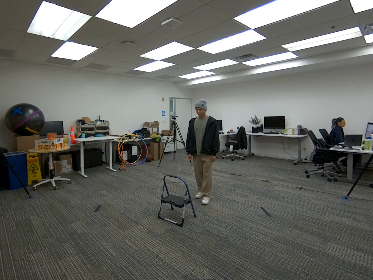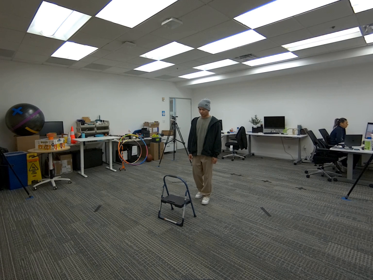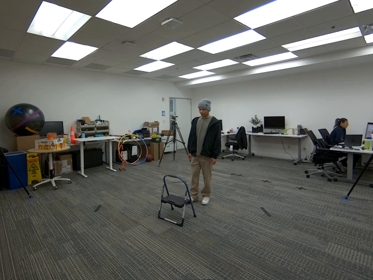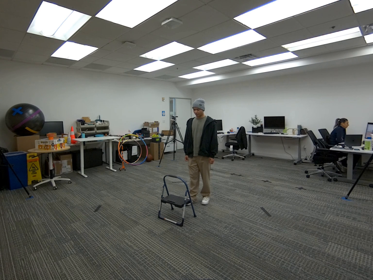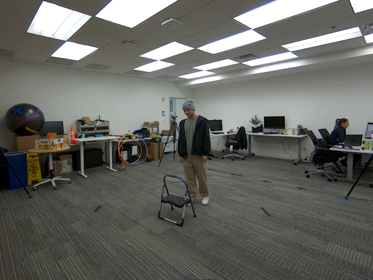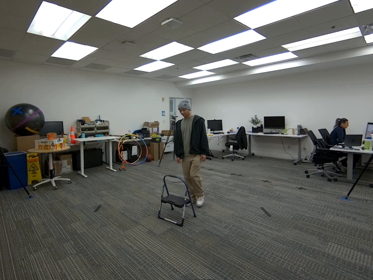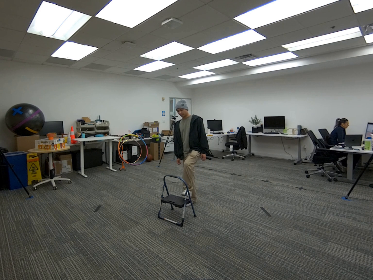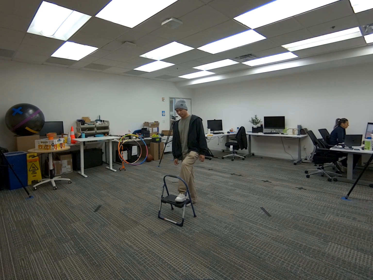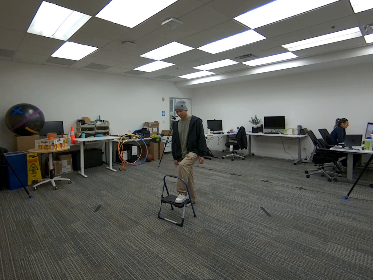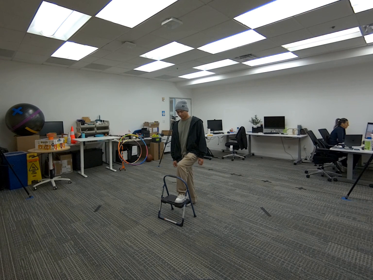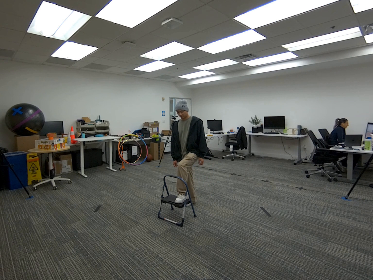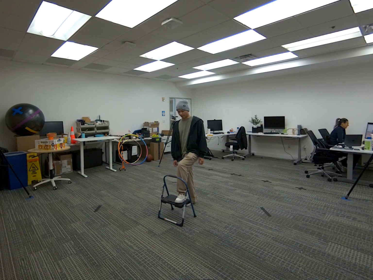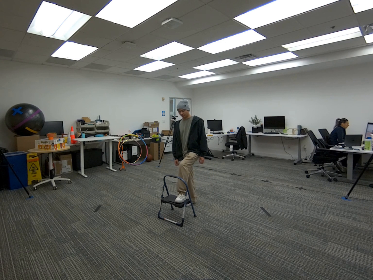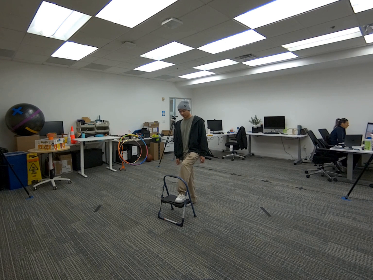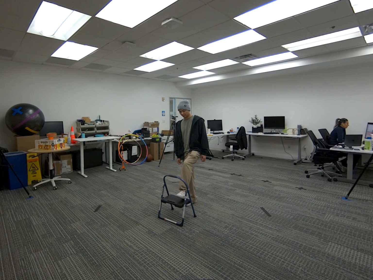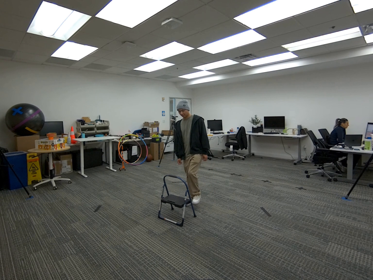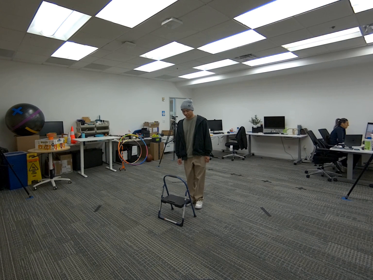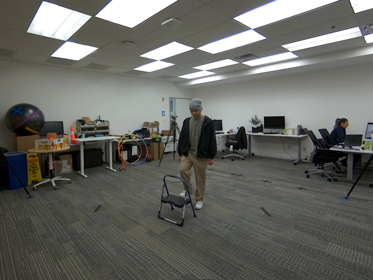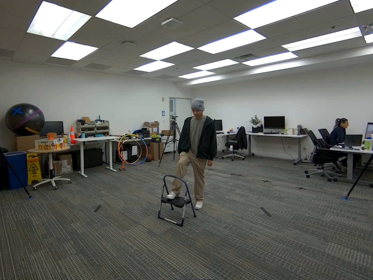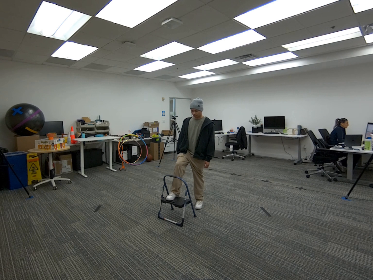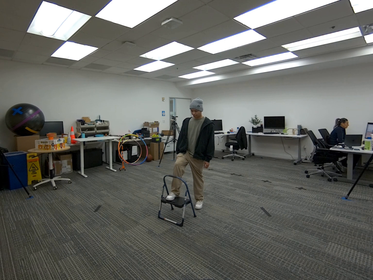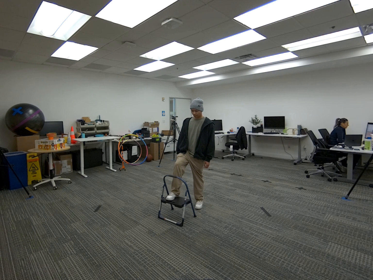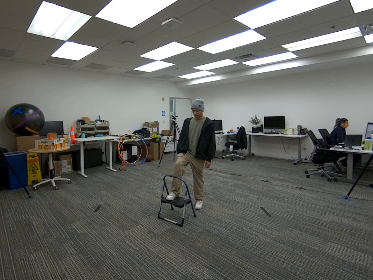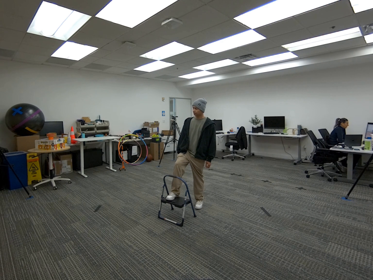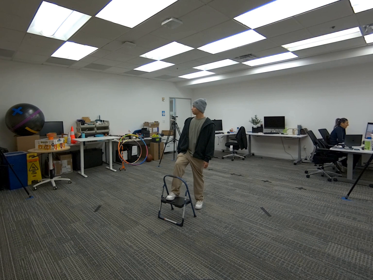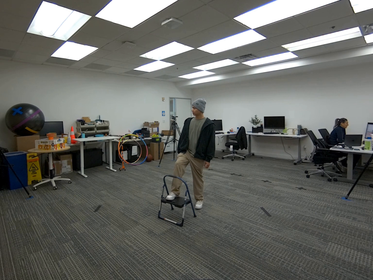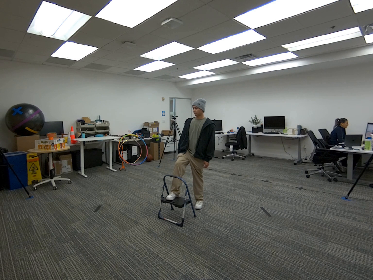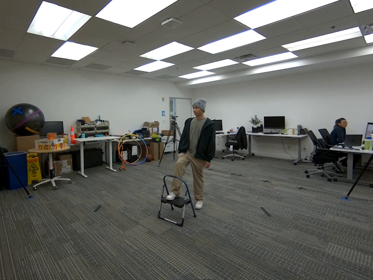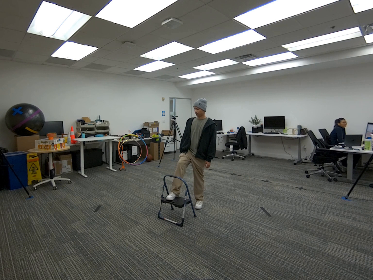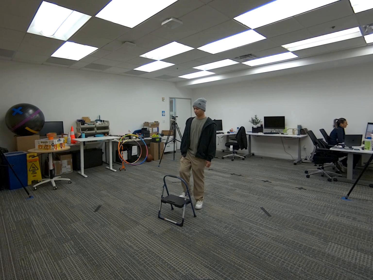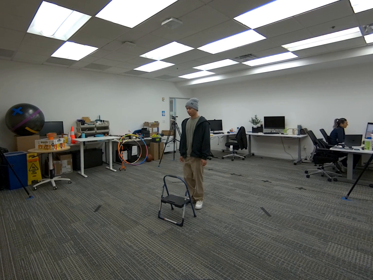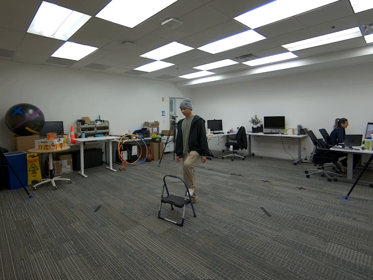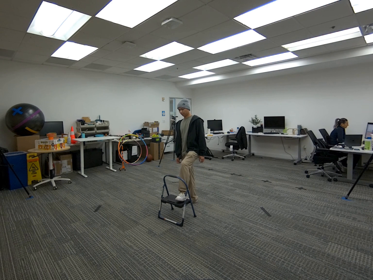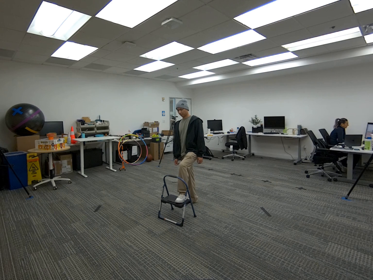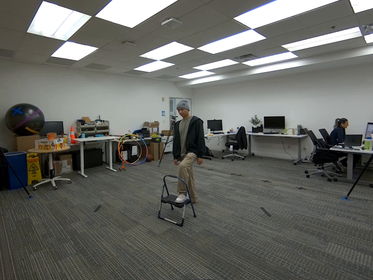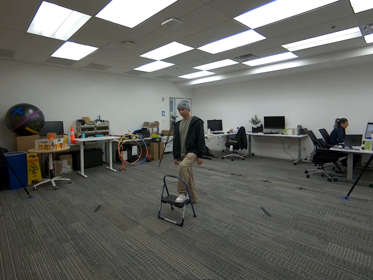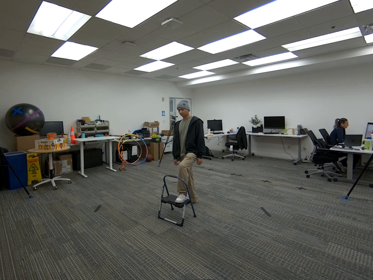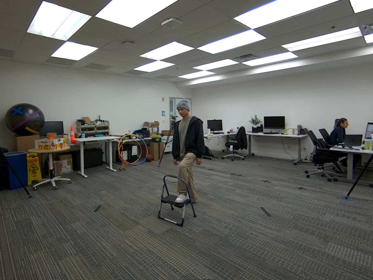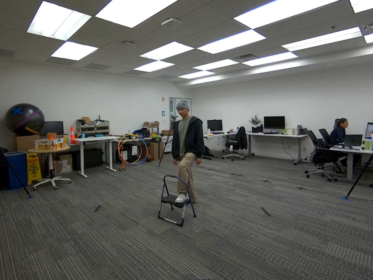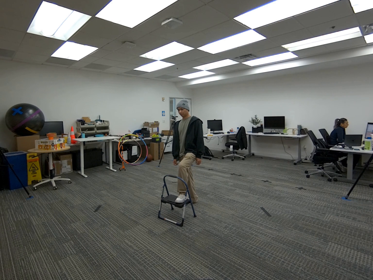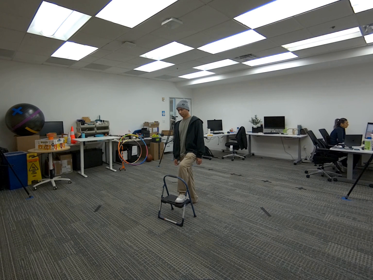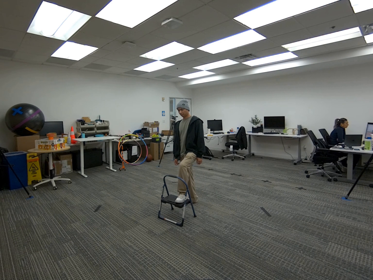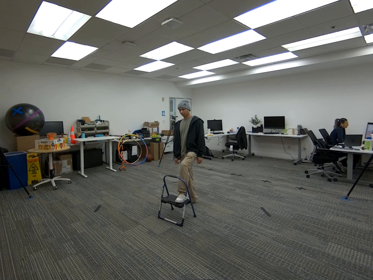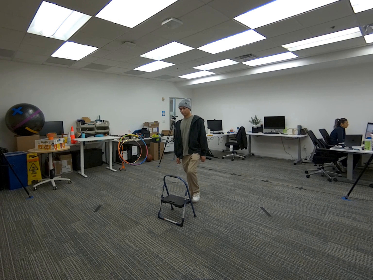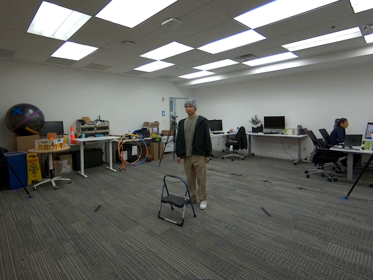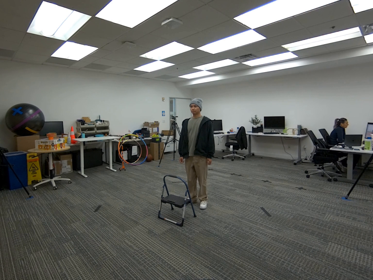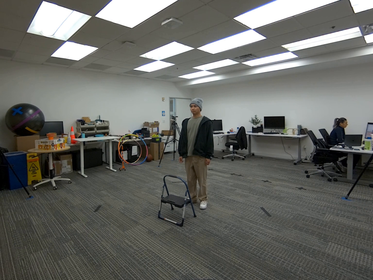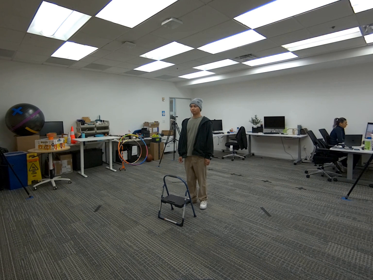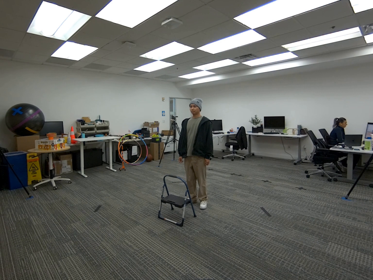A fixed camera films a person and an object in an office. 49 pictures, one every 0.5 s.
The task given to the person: Walk over to the step ladder and place one foot on the step ladder while the other foot remains on the floor.
